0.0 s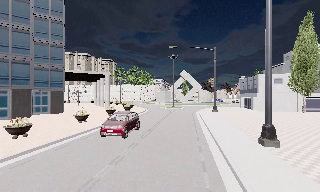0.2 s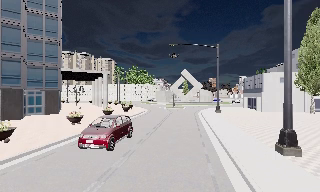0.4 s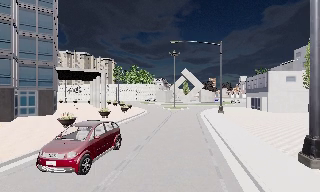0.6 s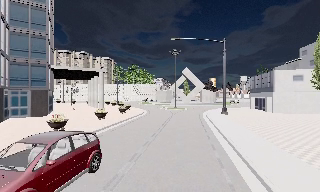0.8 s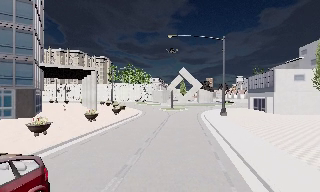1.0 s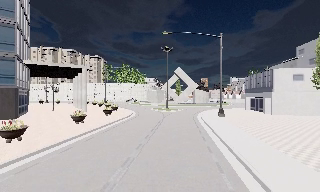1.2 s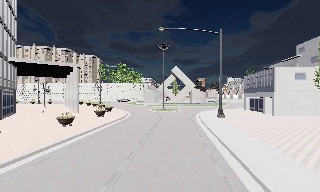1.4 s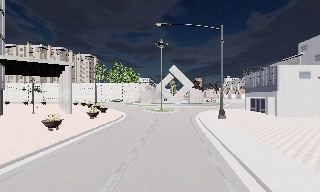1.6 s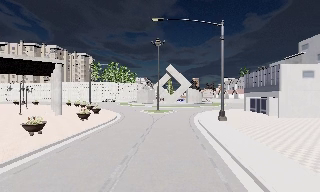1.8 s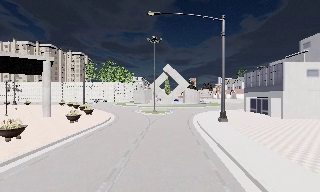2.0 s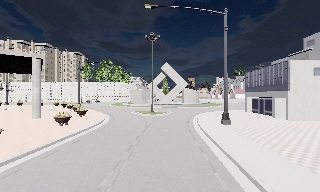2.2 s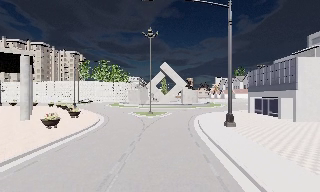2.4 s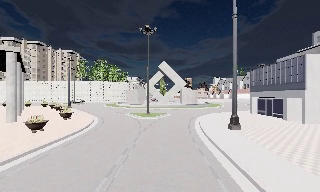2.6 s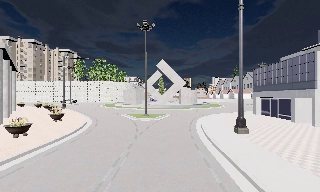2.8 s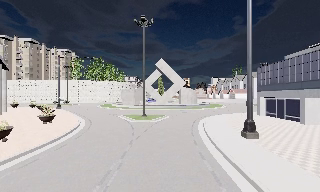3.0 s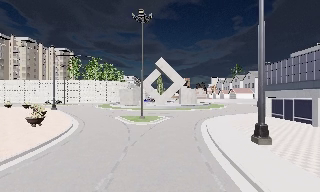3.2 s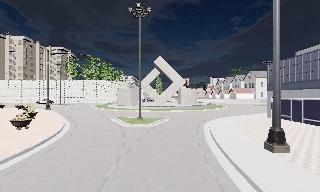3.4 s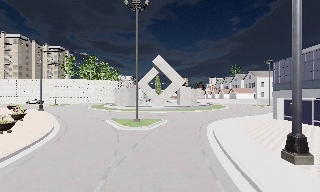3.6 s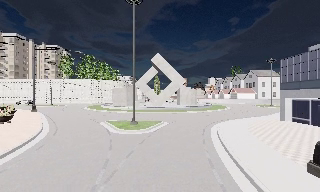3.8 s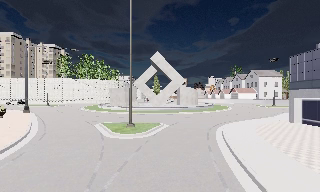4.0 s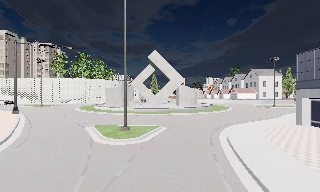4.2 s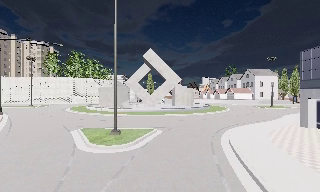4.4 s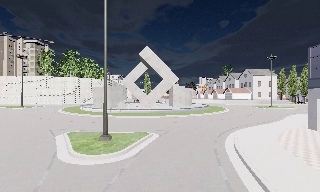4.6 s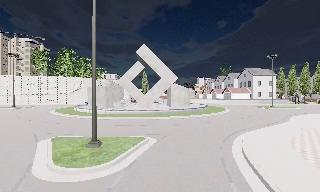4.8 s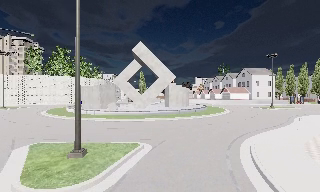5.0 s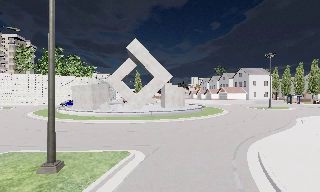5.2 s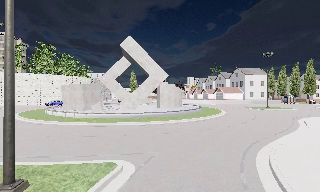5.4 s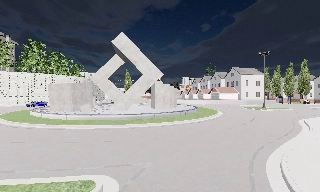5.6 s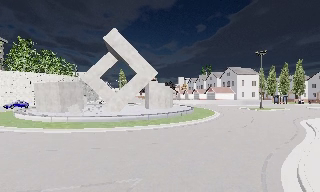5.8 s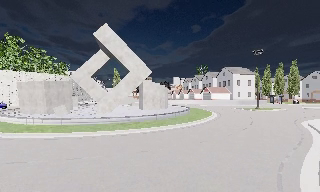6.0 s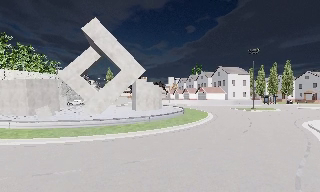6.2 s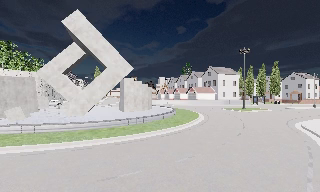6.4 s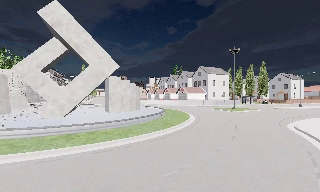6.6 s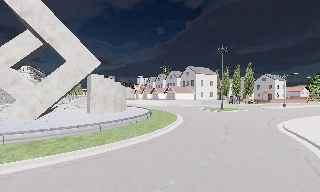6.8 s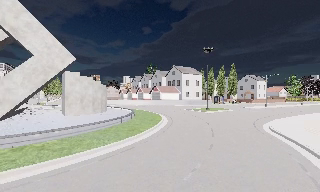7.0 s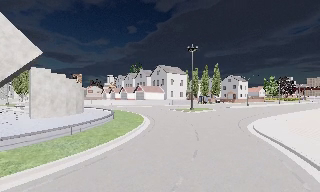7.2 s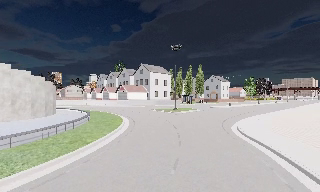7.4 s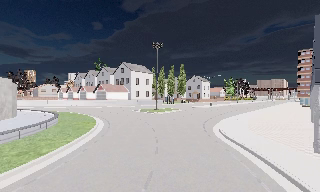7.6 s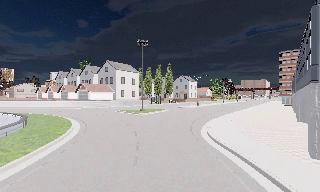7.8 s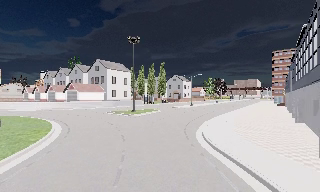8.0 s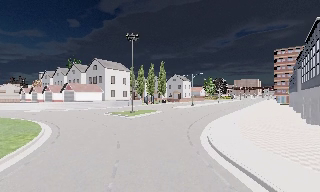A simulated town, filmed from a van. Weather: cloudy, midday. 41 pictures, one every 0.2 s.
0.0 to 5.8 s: The camera swings to its right by about 25 degrees, and the scene slides to the left. It travels forward, about 35 m, so what stands in front looms larger.
5.8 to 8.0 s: The scene slides to the left, as the camera pans about 40 degrees to its right. It travels forward, about 14 m.
The film runs forward here.
